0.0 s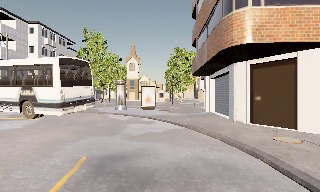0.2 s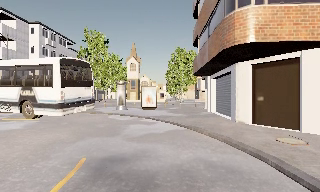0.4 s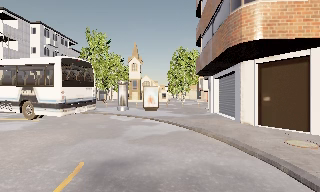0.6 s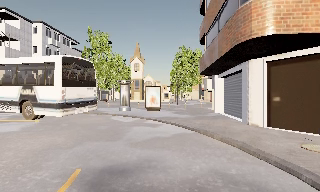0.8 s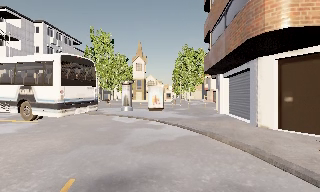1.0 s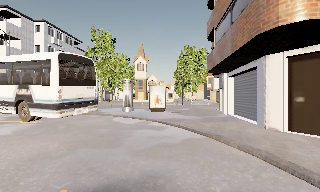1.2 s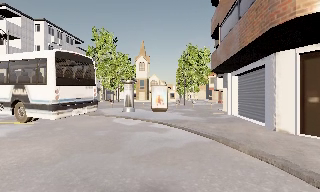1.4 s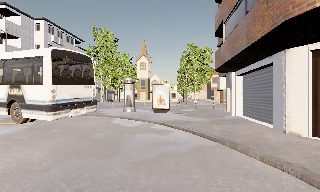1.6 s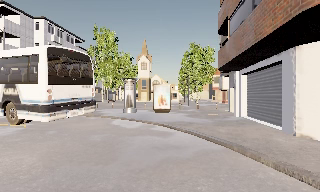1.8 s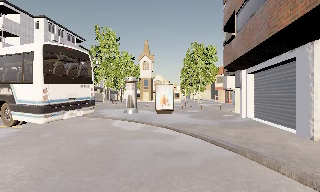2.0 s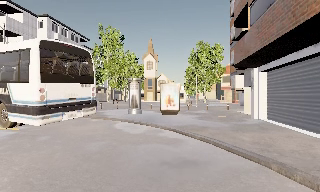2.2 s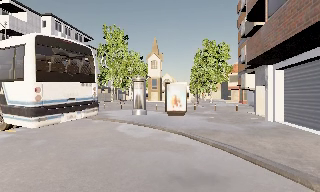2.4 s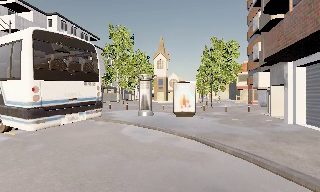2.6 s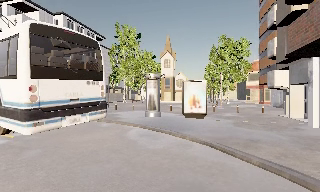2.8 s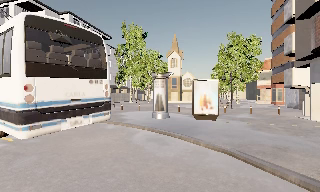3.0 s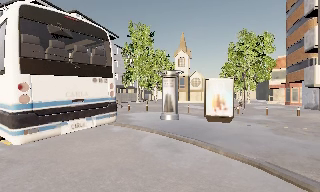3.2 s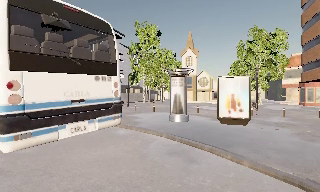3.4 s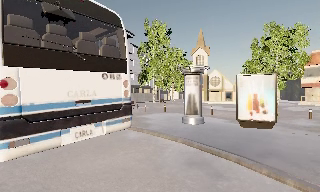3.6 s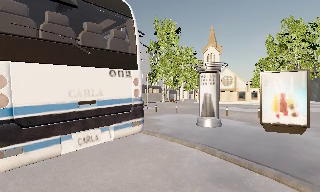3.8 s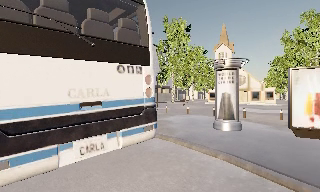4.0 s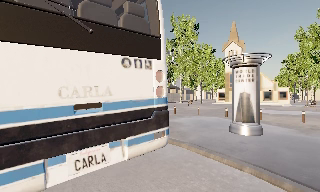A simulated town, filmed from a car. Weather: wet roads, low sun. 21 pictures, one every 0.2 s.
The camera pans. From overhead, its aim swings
counterclockwise.
The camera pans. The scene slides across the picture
to the right.
0.0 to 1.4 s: The camera travels forward, about 2.5 m, so what stands in front looms larger. It gains speed.
1.4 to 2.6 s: The camera travels forward, about 3.5 m, so what stands in front looms larger.
2.6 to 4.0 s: The scene slides to the right, as the camera pans about 20 degrees to its left. It travels forward, about 4.5 m, so what stands in front looms larger.
The film runs forward here.
